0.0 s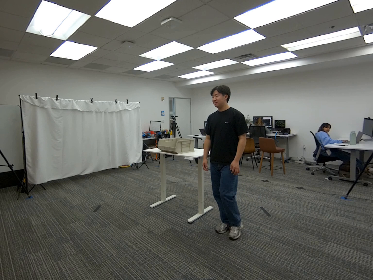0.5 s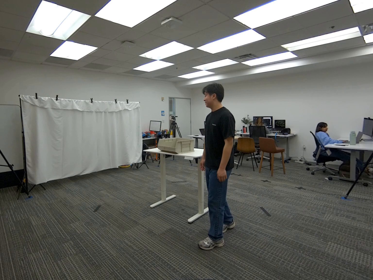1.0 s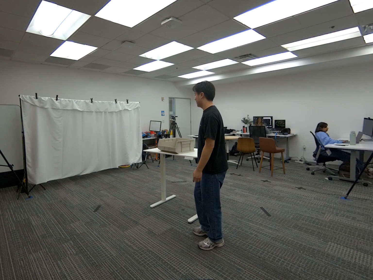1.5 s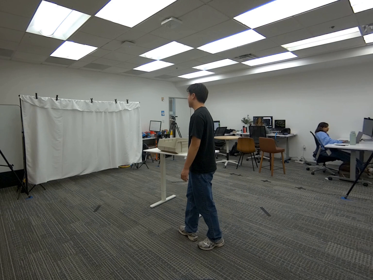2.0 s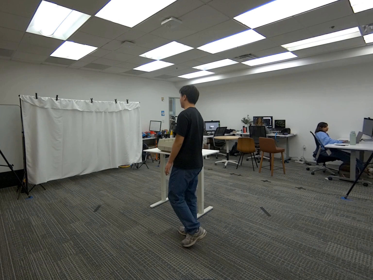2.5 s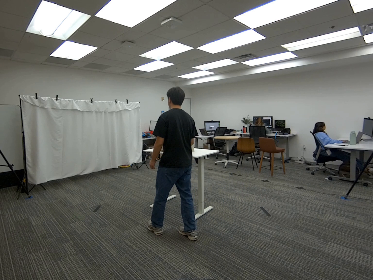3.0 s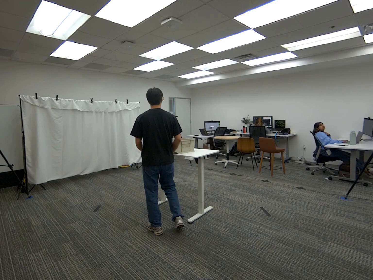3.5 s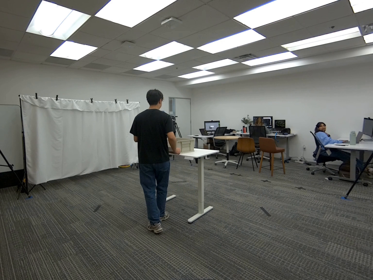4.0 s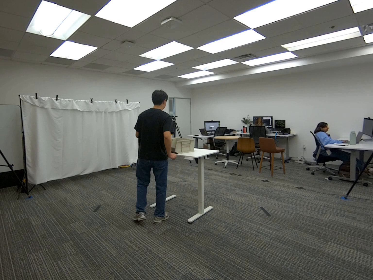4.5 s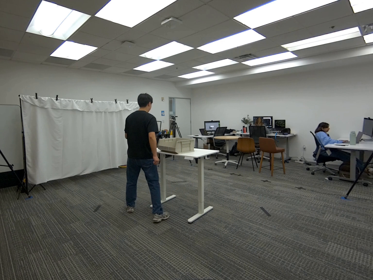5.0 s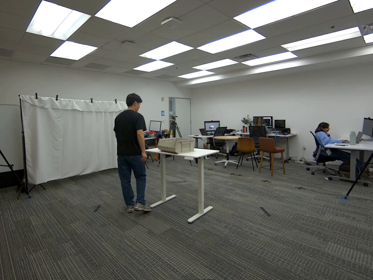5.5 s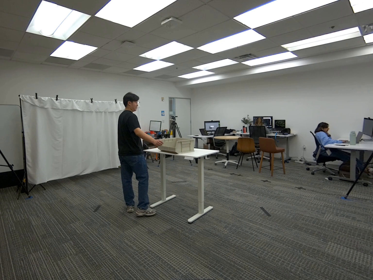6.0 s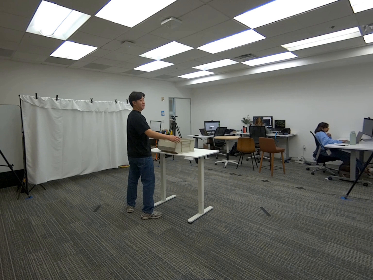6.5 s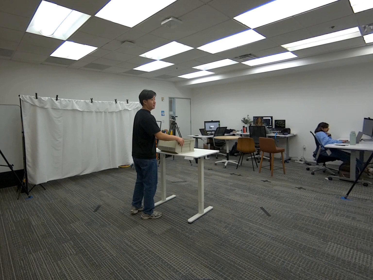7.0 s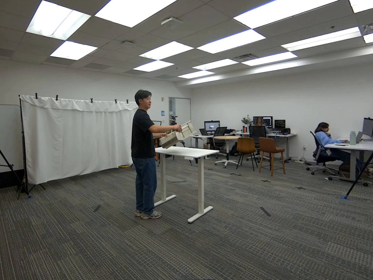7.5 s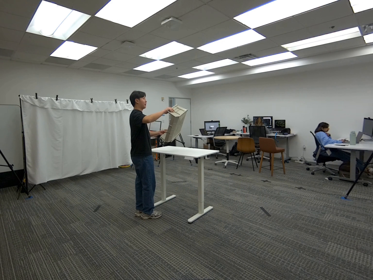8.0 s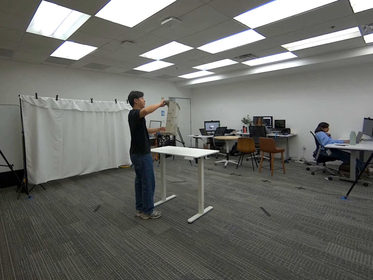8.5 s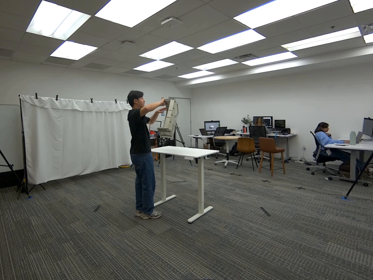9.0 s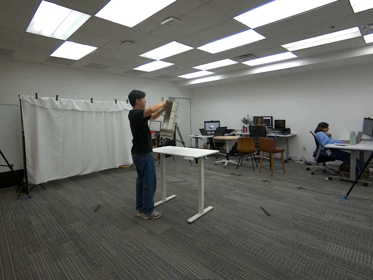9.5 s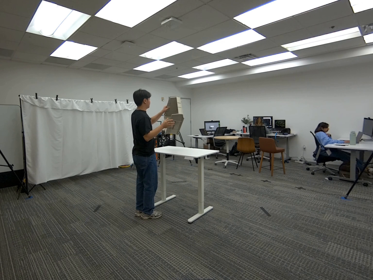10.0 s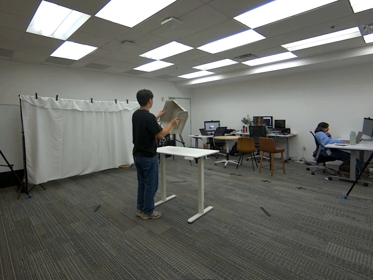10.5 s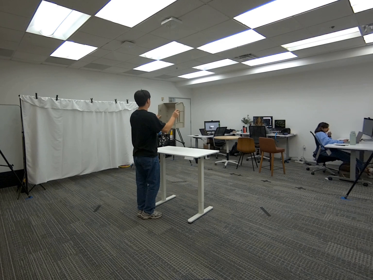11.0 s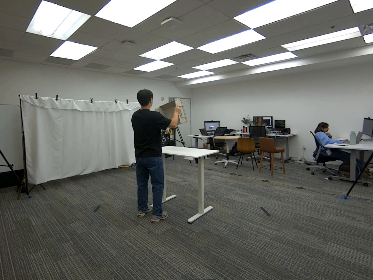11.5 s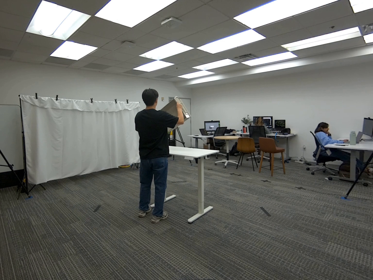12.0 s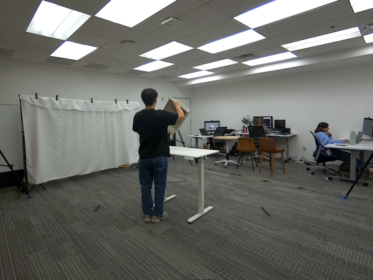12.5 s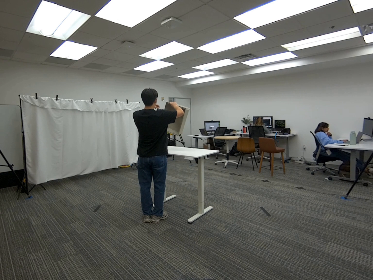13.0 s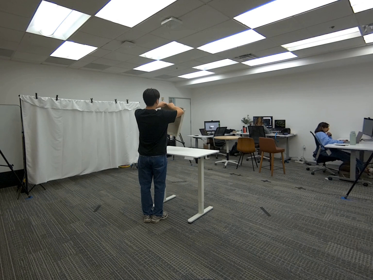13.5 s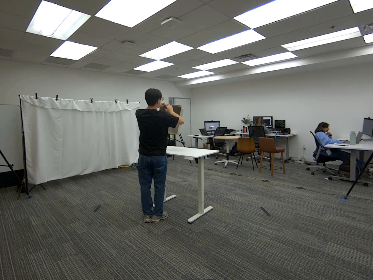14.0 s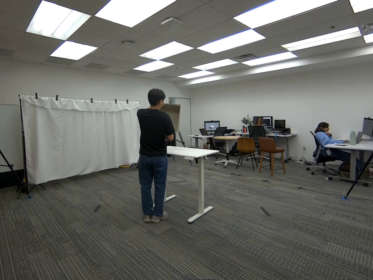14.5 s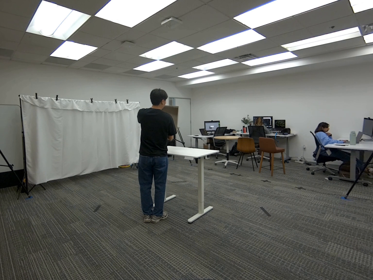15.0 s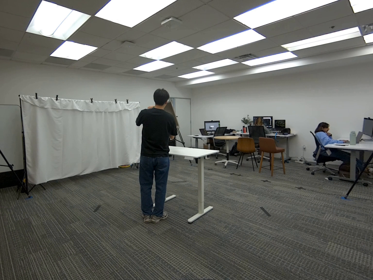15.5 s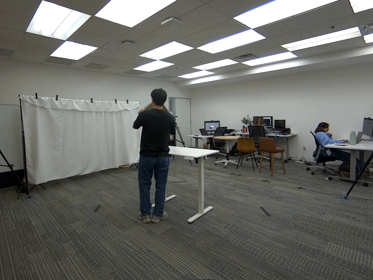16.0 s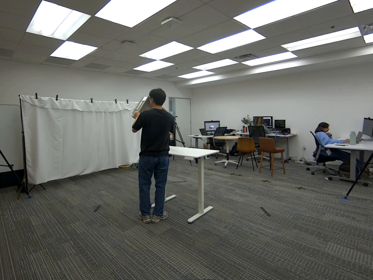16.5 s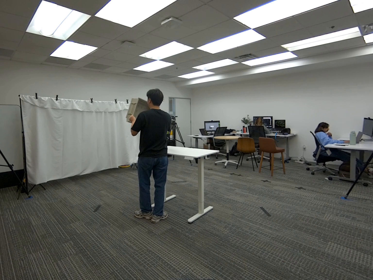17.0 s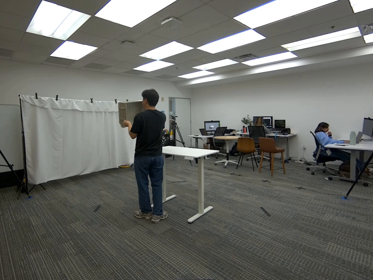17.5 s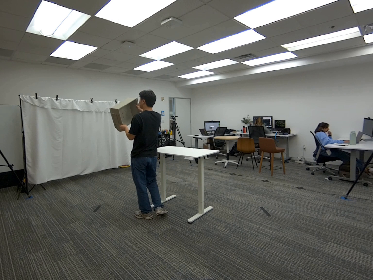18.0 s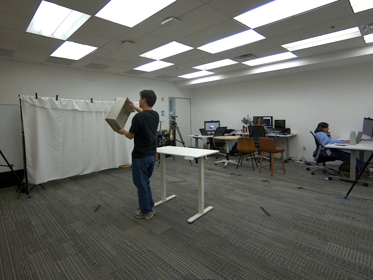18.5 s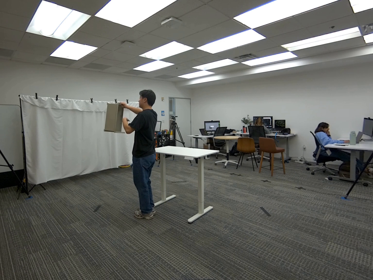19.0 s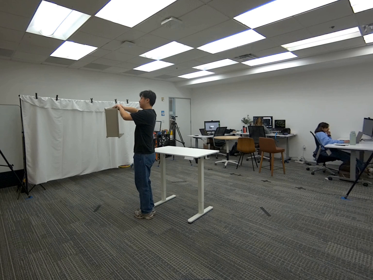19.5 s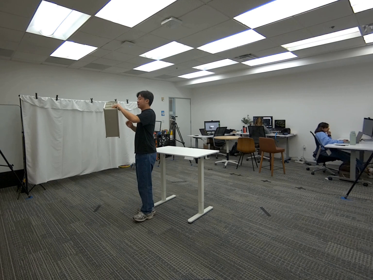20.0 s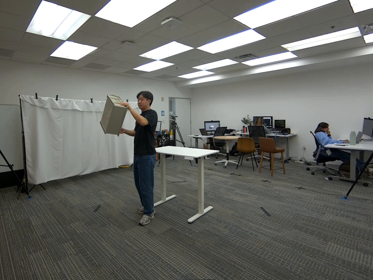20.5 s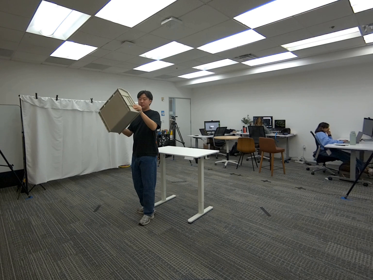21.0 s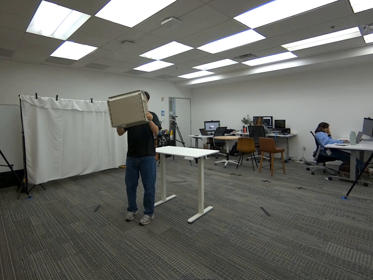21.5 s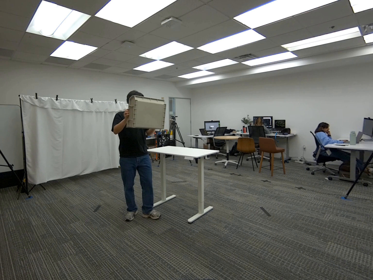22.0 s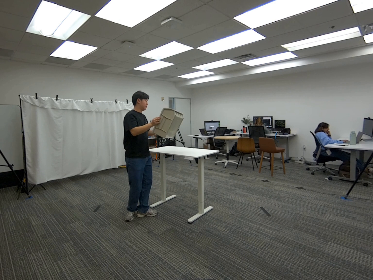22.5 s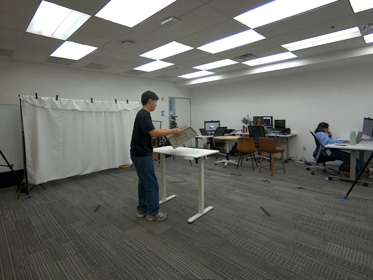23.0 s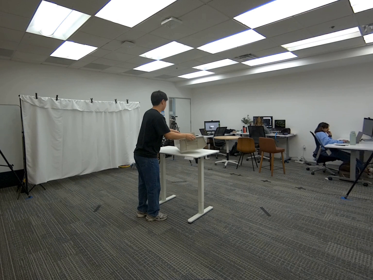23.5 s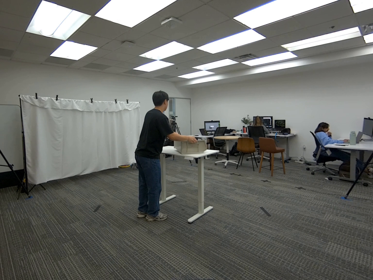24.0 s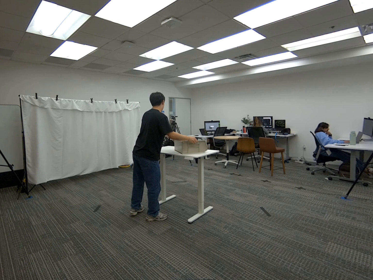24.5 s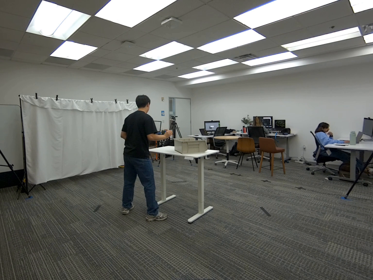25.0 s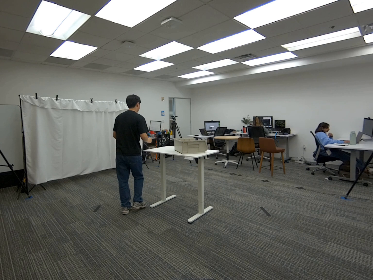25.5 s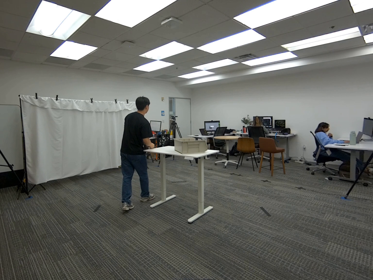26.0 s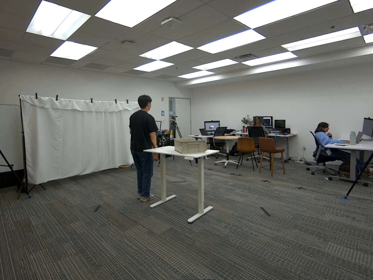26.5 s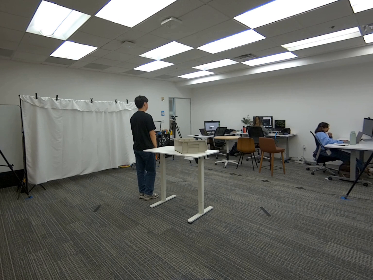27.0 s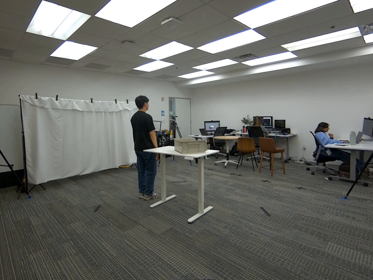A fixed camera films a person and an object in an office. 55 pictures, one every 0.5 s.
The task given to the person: Walk over to the beige bin on the white desk and pick up with both hands. While walking aorund the bounding area rotate the bin midair around all camera angles and place back on the desk.
